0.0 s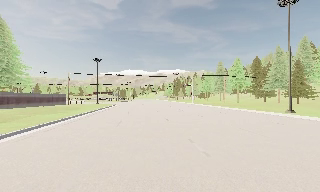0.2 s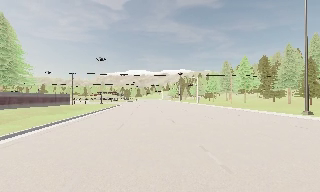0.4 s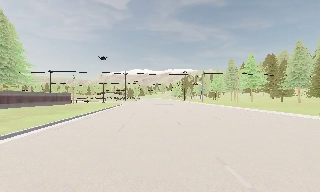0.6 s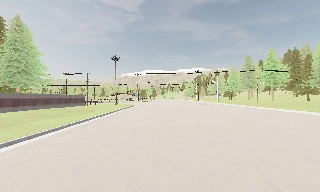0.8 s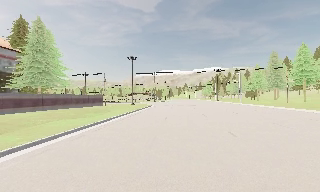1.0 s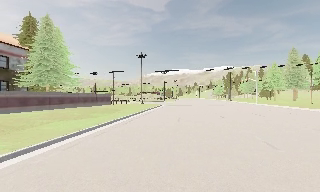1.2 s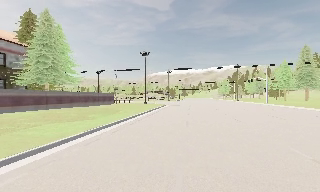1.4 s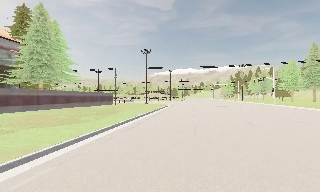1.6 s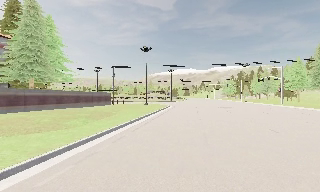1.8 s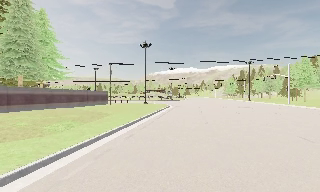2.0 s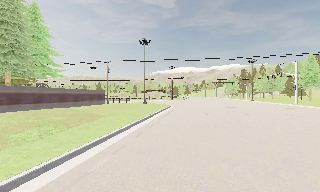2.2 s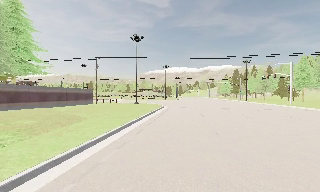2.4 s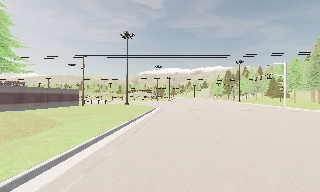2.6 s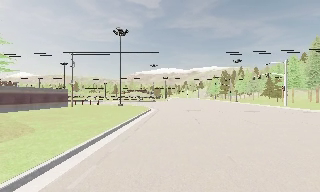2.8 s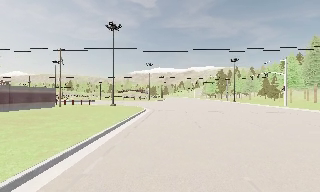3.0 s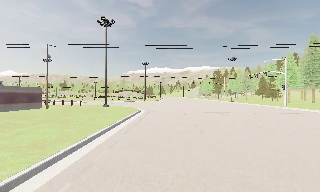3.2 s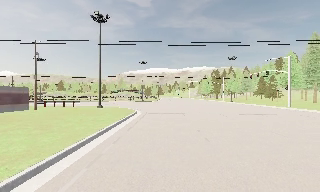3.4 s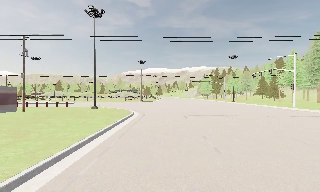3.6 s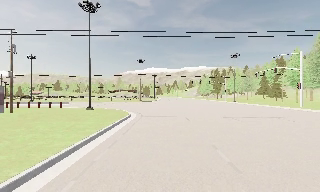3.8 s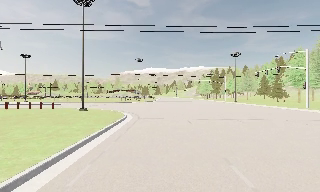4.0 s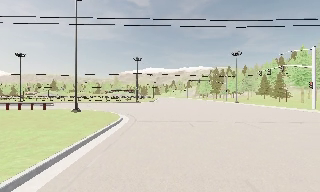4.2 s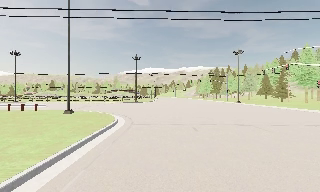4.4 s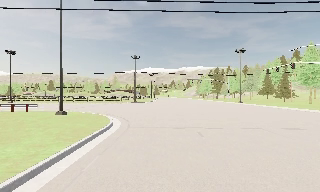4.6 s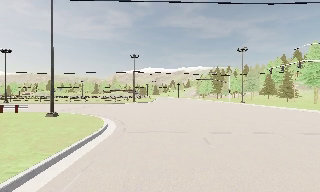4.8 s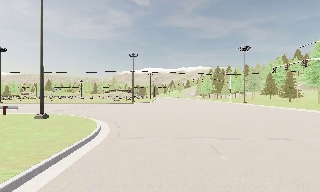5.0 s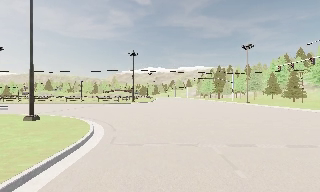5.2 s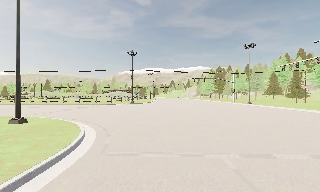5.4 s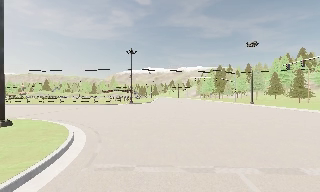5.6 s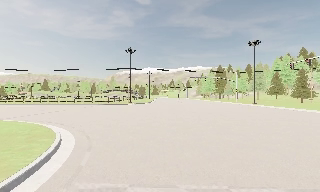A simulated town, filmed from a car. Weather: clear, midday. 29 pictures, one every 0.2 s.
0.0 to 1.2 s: The scene slides to the right, as the camera pans about 15 degrees to its left. It travels forward, about 8 m, so what stands in front looms larger.
1.2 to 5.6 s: The camera pans to its right, which is clockwise from overhead, by about 10 degrees. It travels forward, about 30 m, so what stands in front looms larger. It loses speed.
The film runs forward here.
